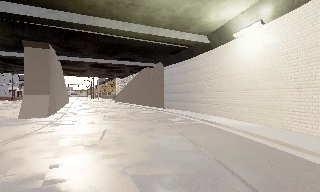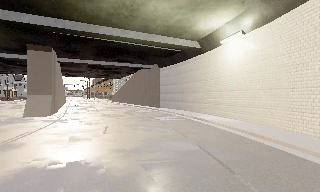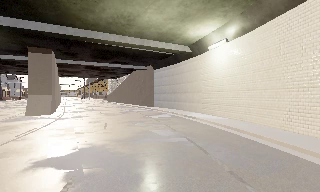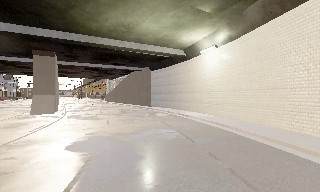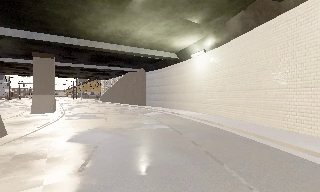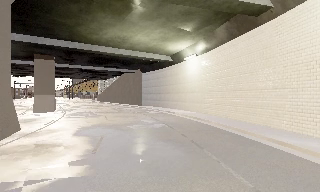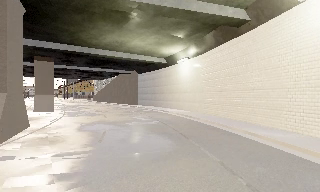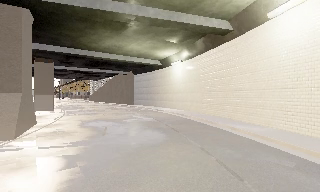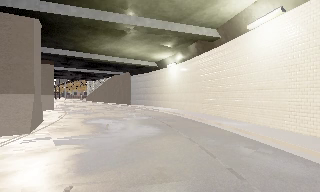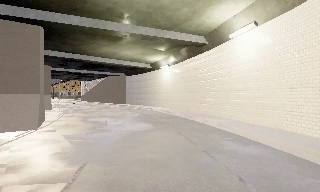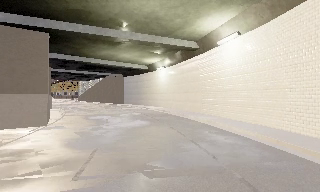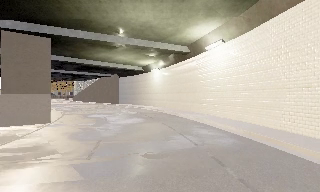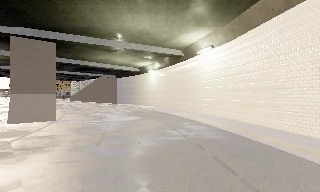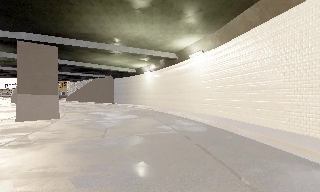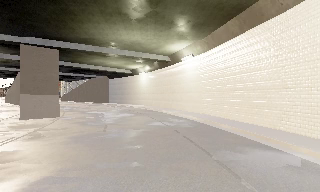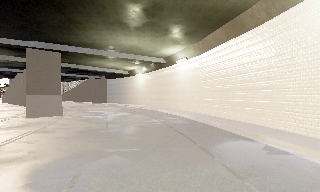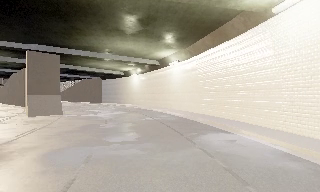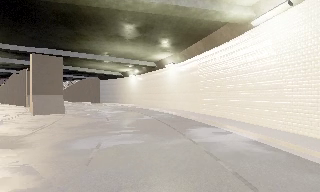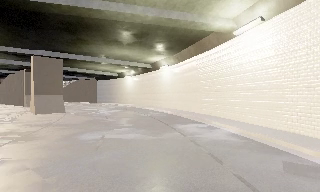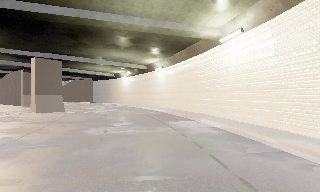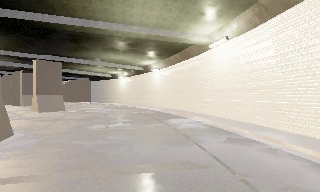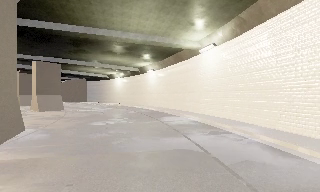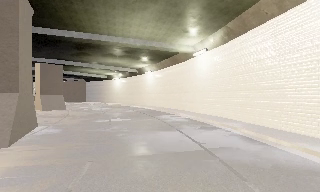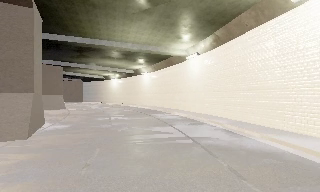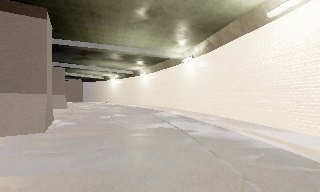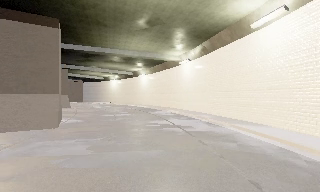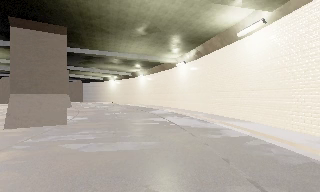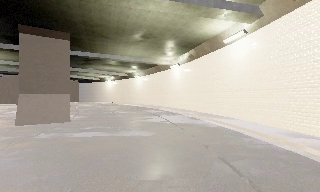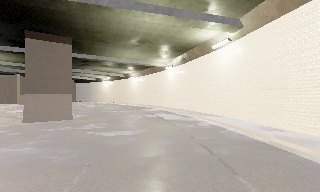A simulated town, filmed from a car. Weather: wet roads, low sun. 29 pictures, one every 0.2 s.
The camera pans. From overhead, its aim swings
clockwise.
The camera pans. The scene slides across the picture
to the left.
0.0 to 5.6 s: The camera pans to its right, which is clockwise from overhead, by about 40 degrees. It travels backward, about 35 m.
The film runs backward here.
